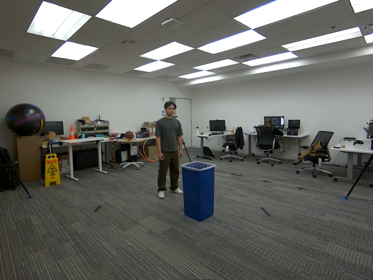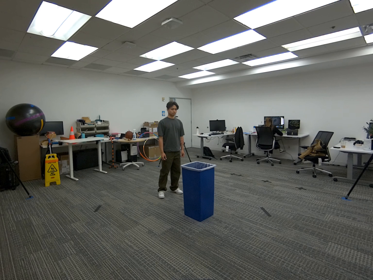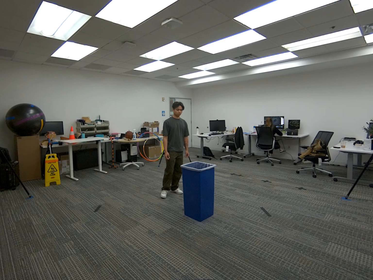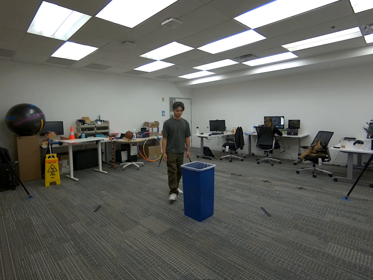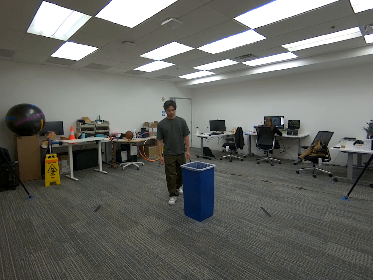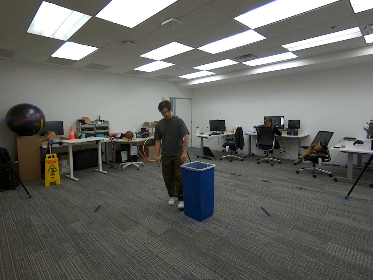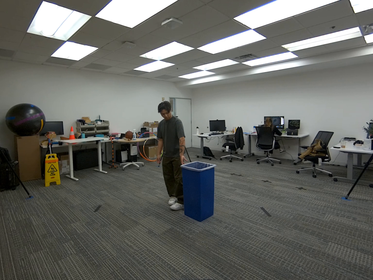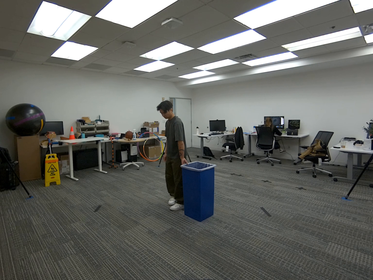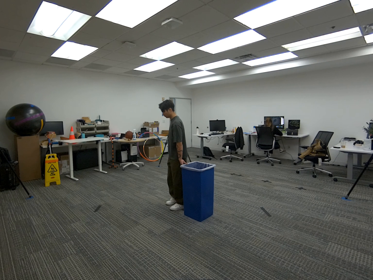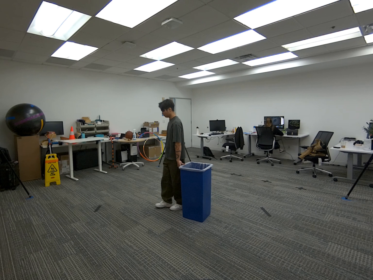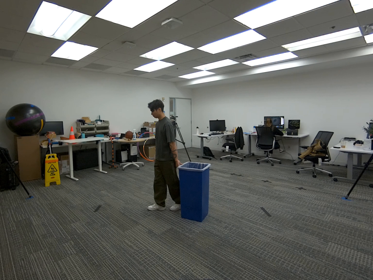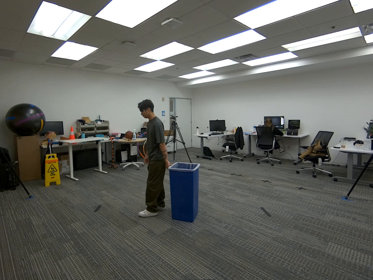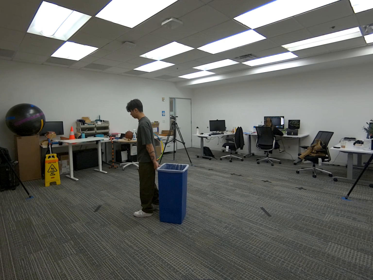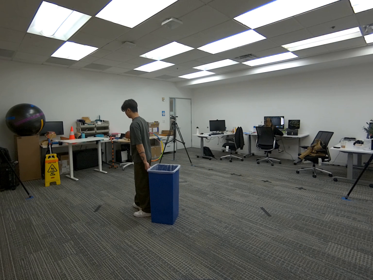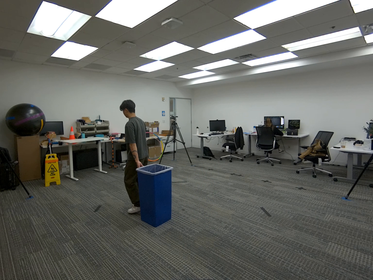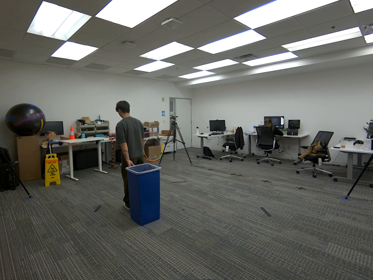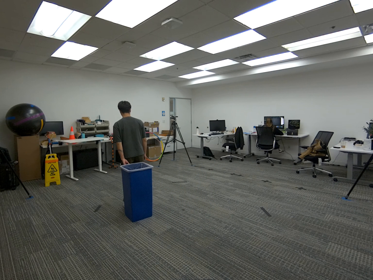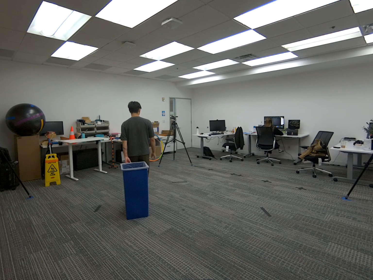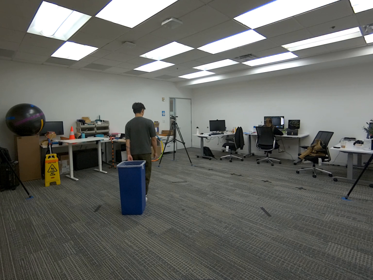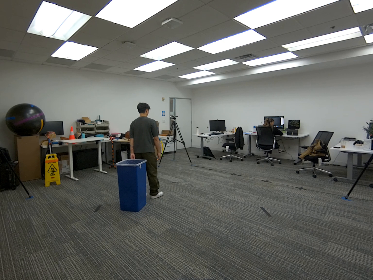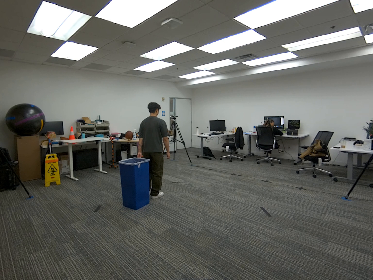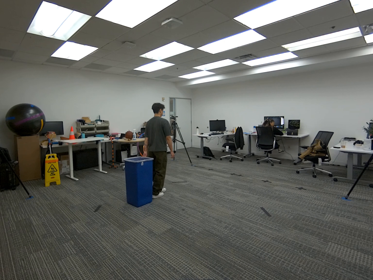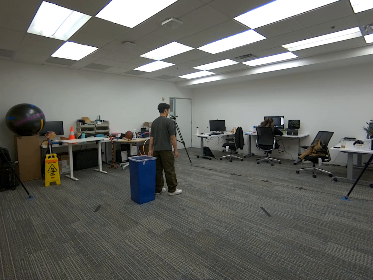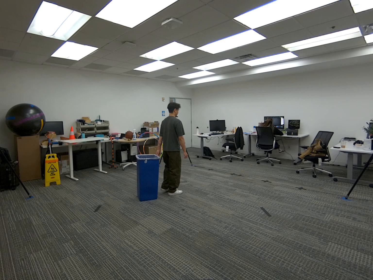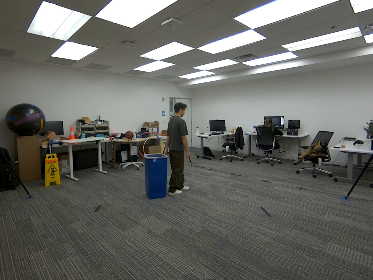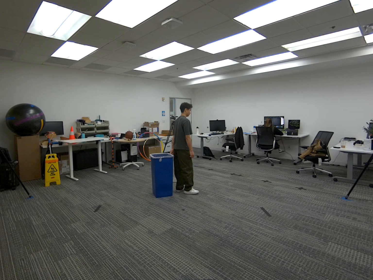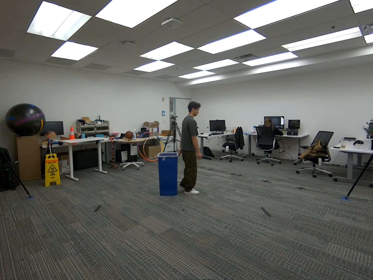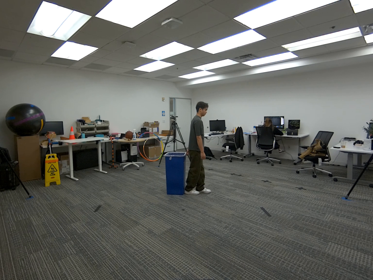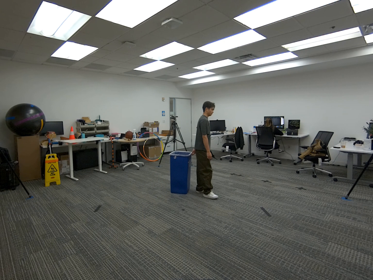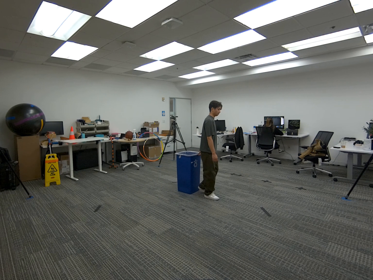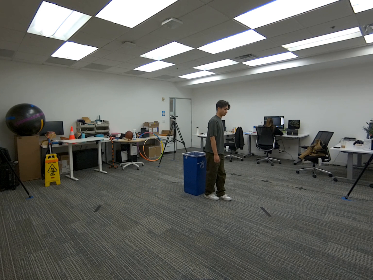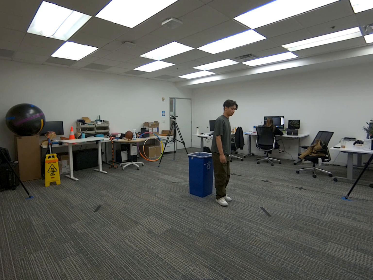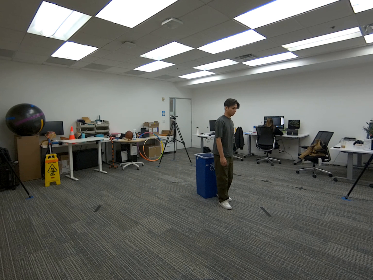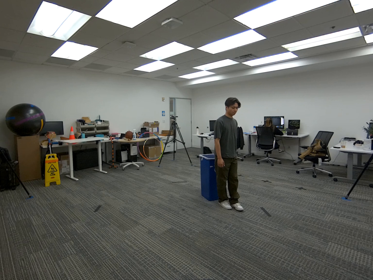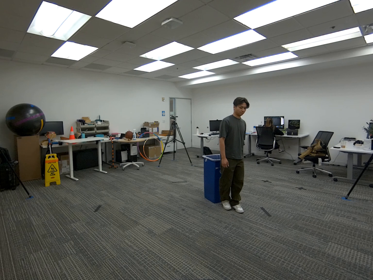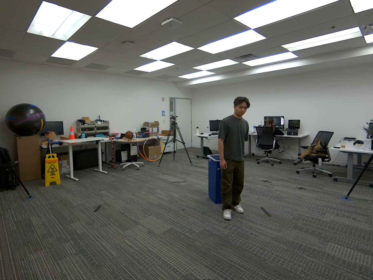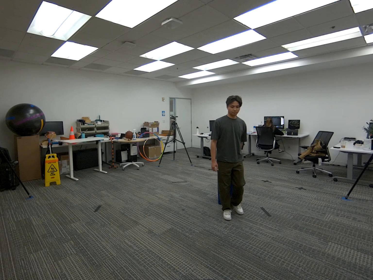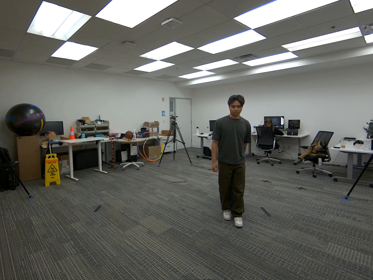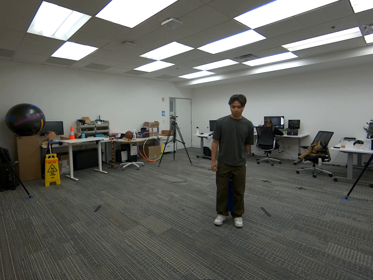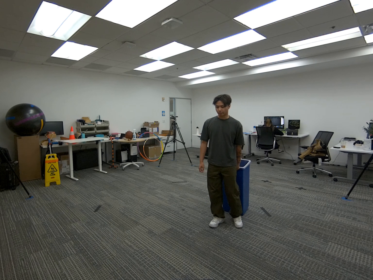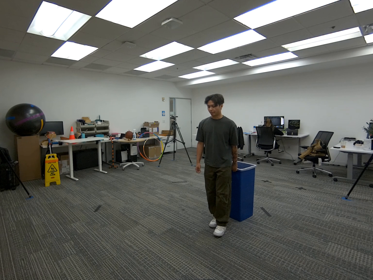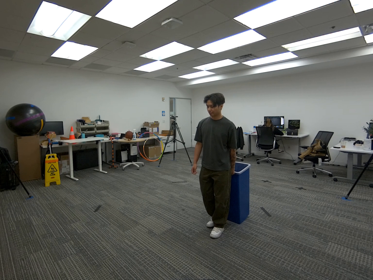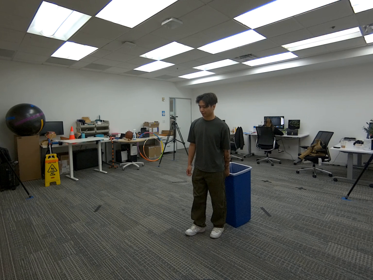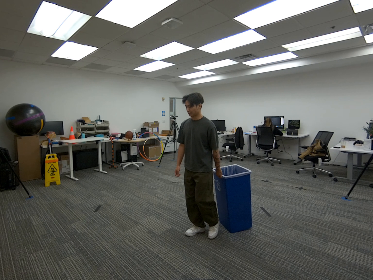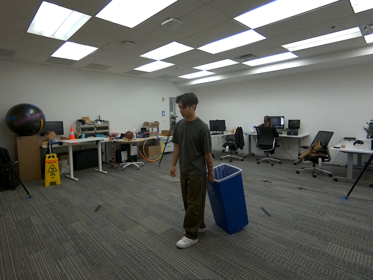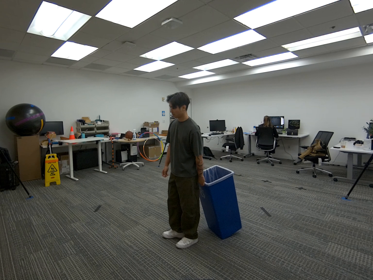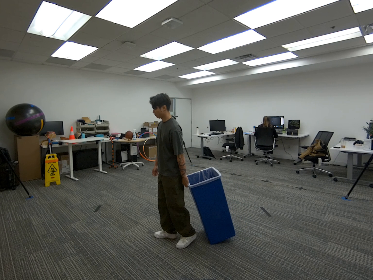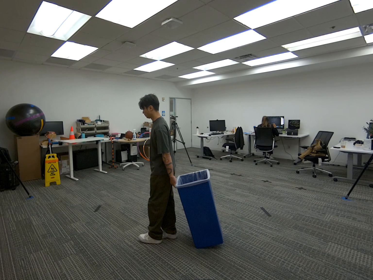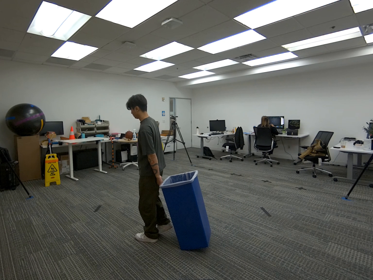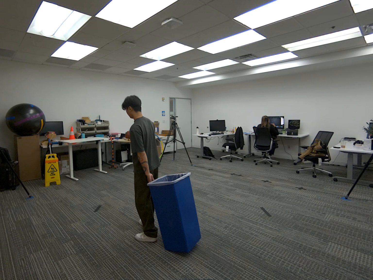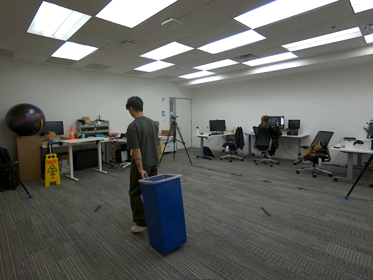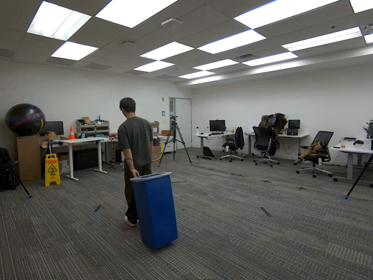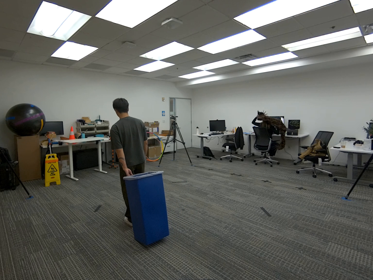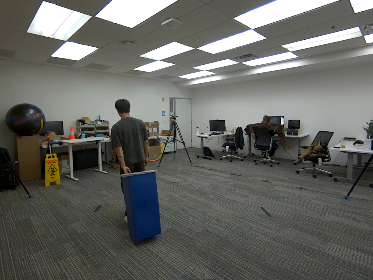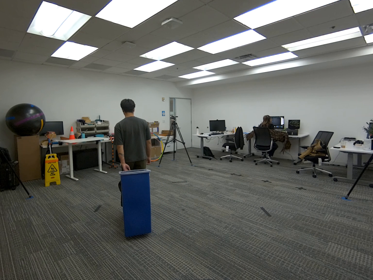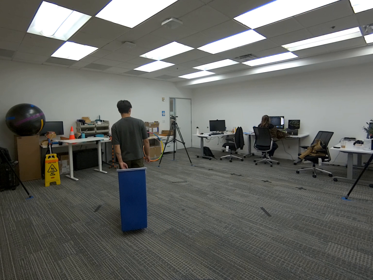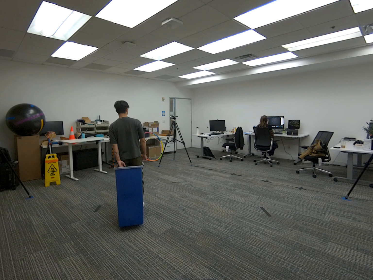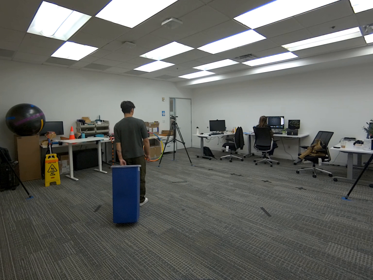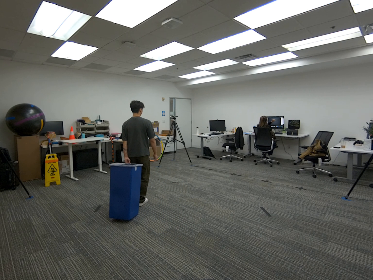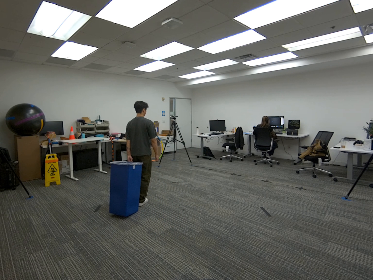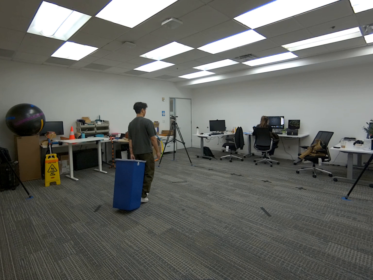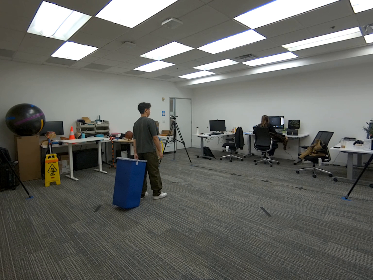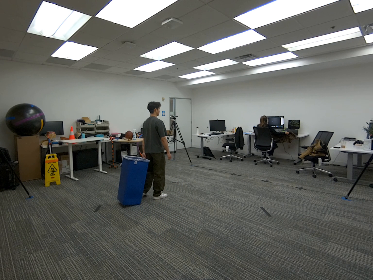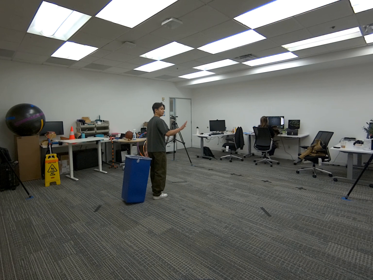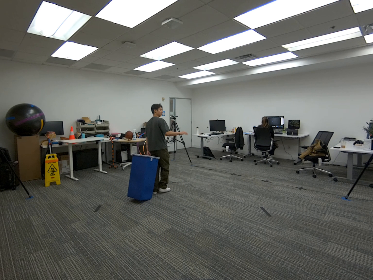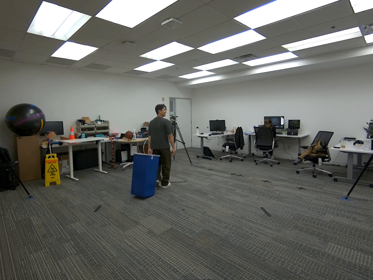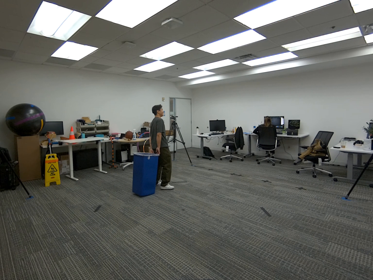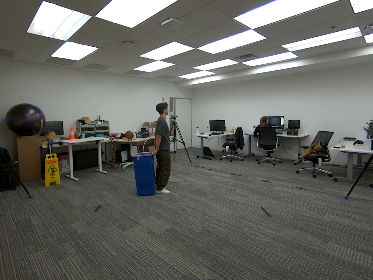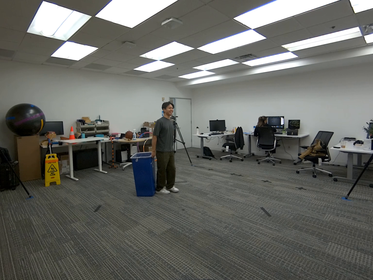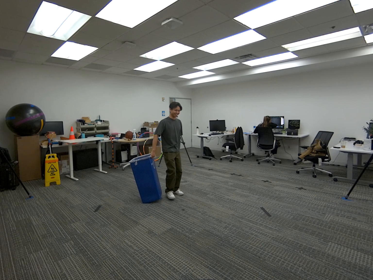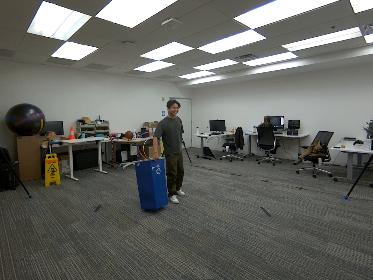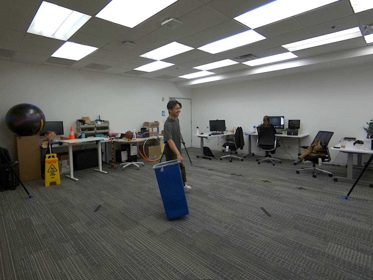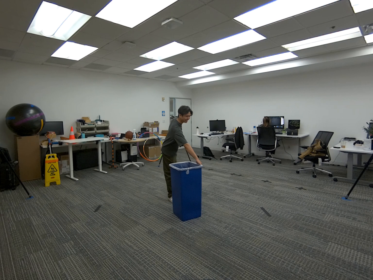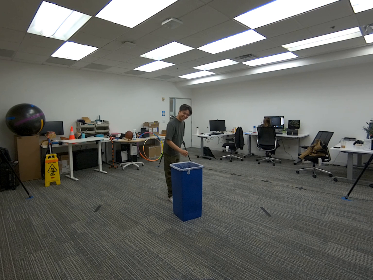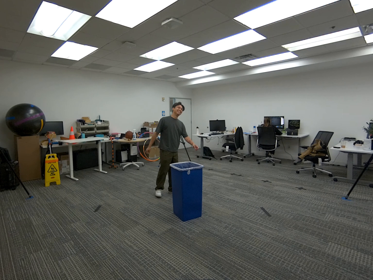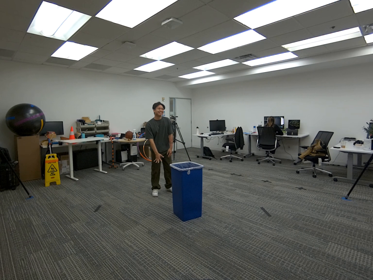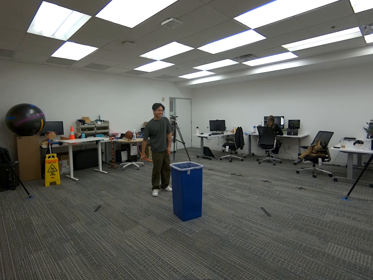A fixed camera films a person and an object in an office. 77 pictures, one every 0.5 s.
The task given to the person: Walk to the blue trash can, grasp it, and drag it continuously within the designated boundary without pausing.
